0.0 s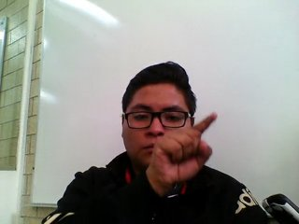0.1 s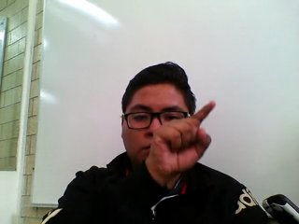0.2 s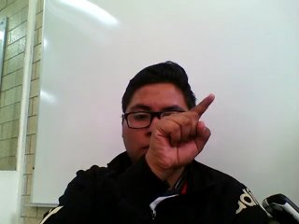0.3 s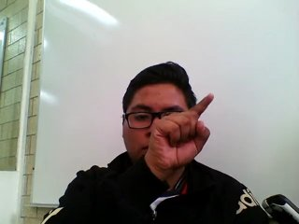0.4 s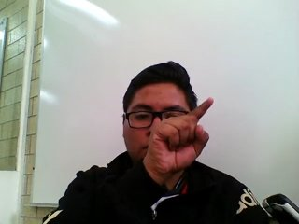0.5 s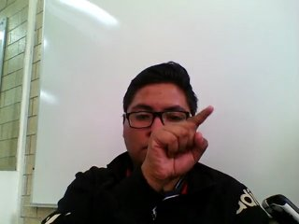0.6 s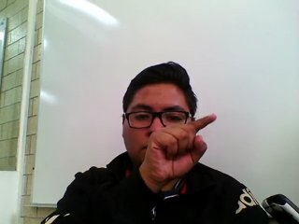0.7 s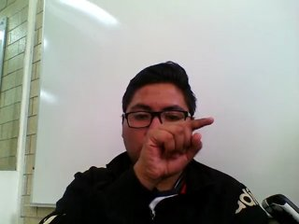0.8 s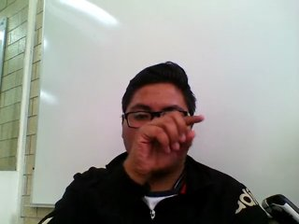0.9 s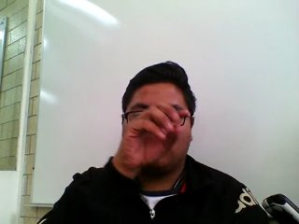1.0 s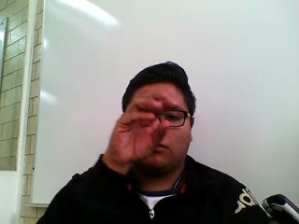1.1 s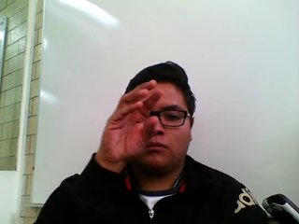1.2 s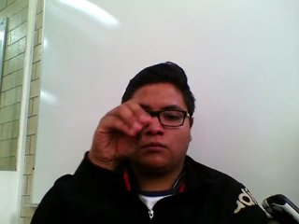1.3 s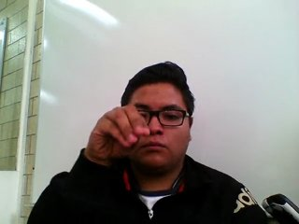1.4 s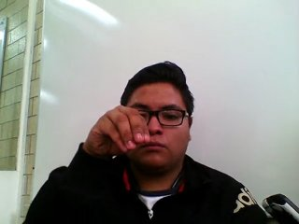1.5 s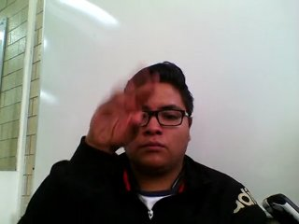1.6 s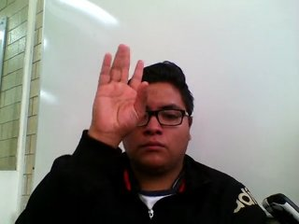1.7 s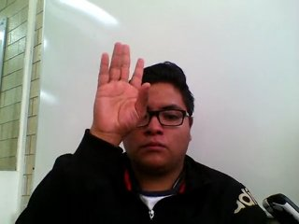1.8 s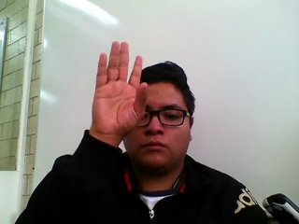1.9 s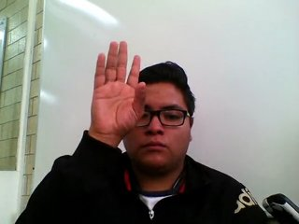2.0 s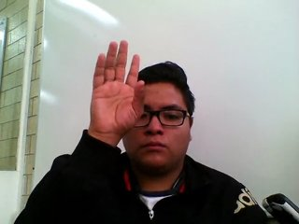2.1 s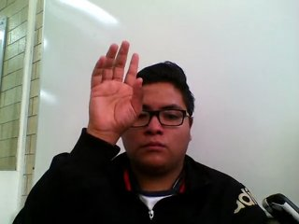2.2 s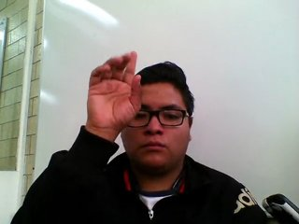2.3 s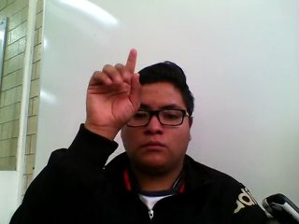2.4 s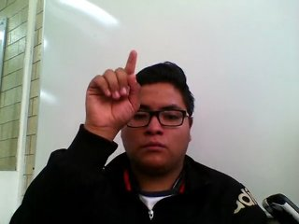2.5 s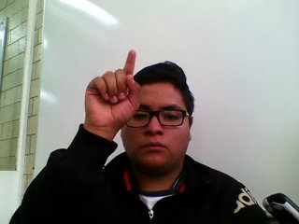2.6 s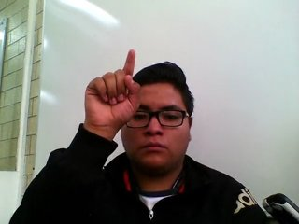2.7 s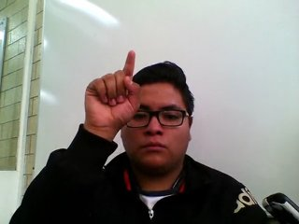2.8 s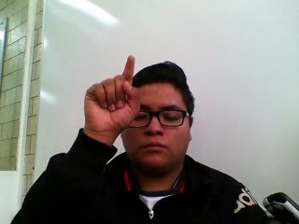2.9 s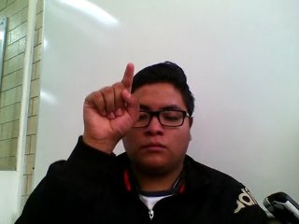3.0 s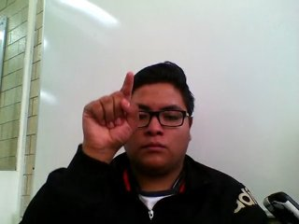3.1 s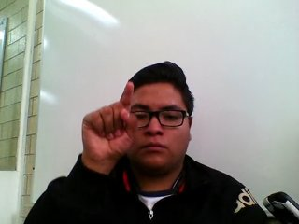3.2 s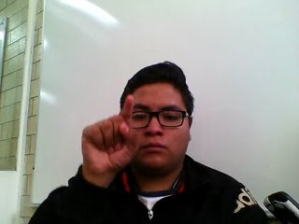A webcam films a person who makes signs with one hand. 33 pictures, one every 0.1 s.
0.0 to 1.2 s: Pointing with one finger.
1.3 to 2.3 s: On the screen the hand sweeps upward. The name of the sign: Throw up.
2.4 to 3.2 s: Pointing with one finger.
